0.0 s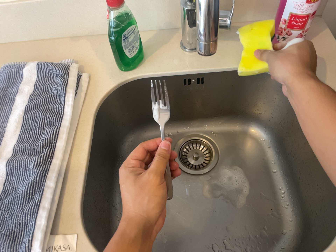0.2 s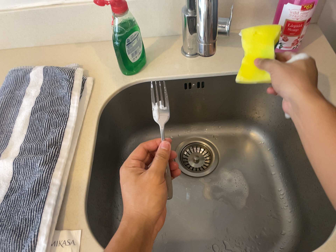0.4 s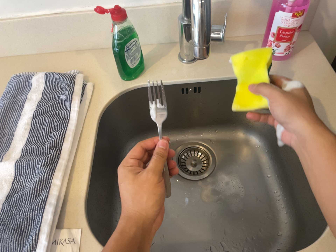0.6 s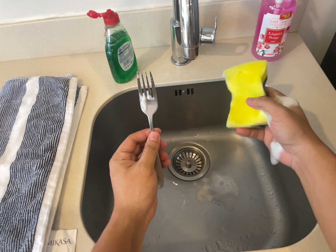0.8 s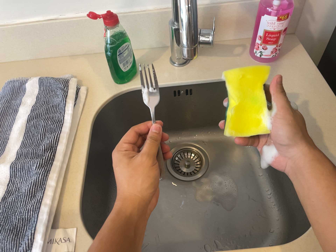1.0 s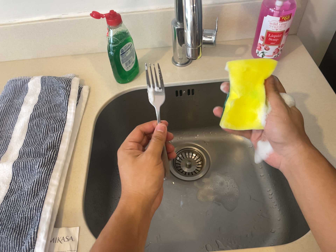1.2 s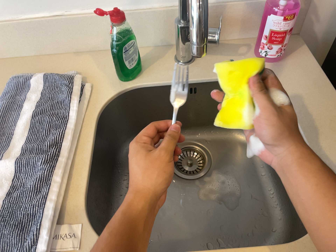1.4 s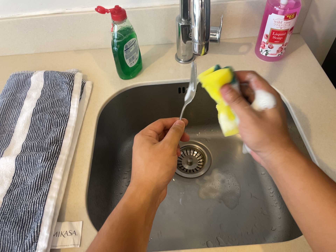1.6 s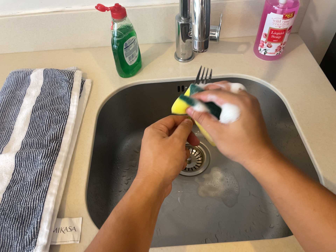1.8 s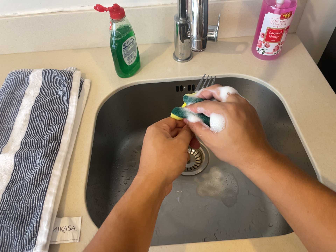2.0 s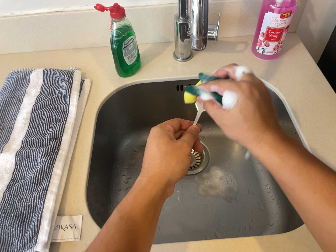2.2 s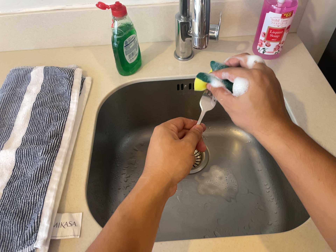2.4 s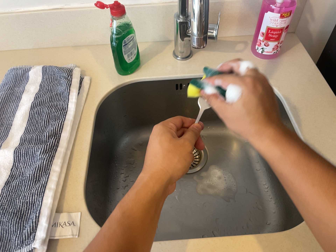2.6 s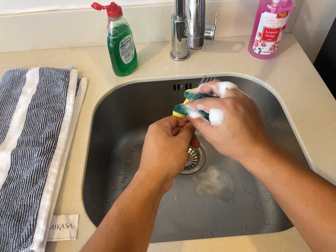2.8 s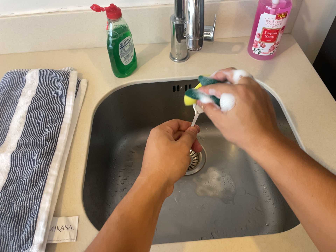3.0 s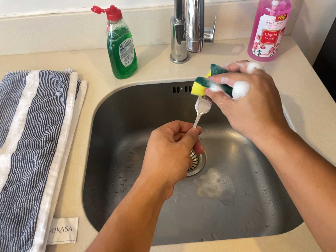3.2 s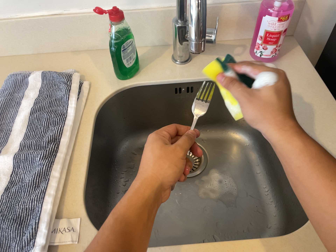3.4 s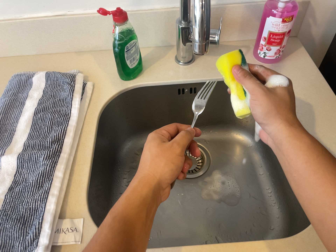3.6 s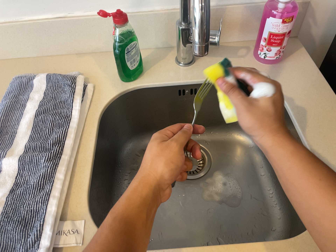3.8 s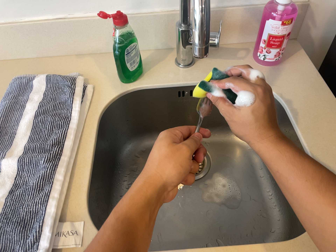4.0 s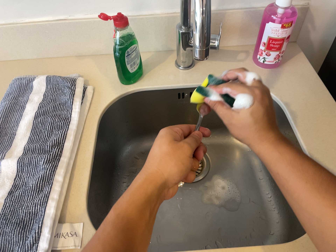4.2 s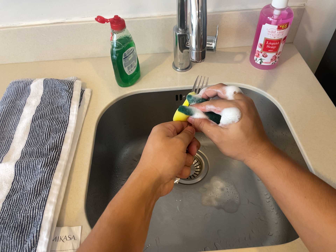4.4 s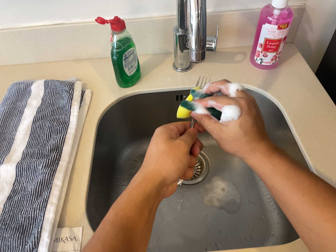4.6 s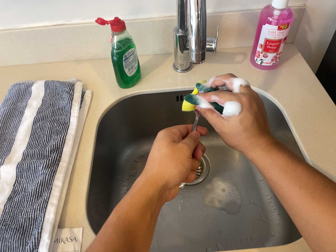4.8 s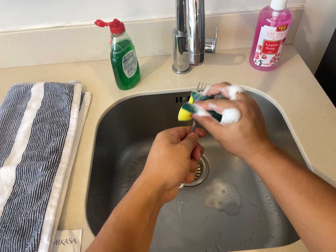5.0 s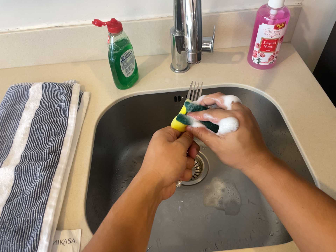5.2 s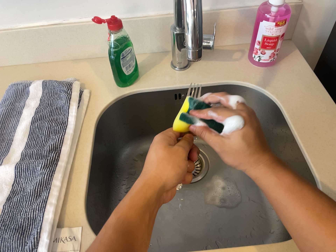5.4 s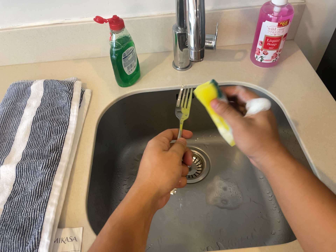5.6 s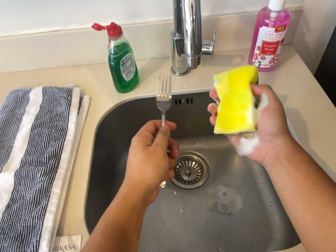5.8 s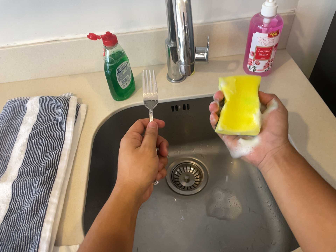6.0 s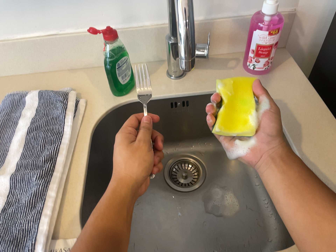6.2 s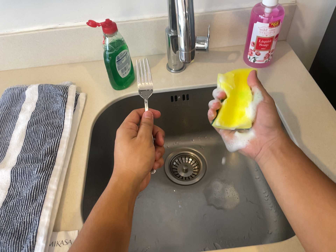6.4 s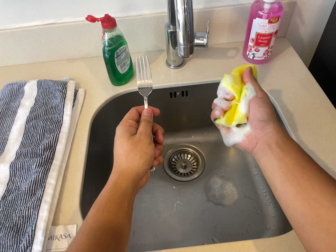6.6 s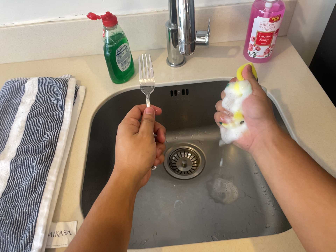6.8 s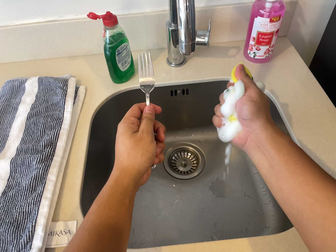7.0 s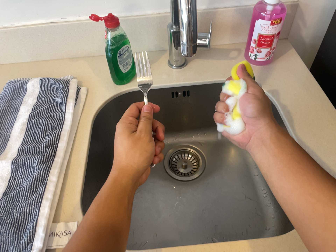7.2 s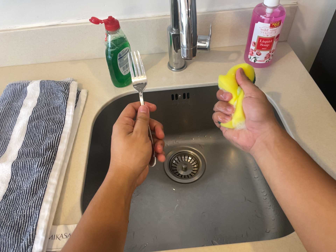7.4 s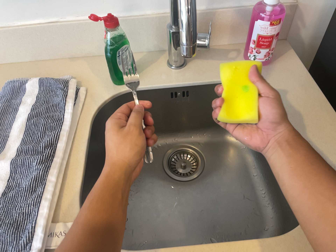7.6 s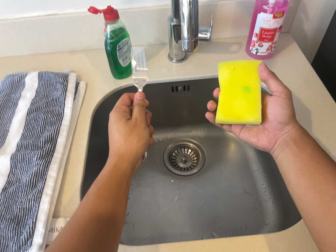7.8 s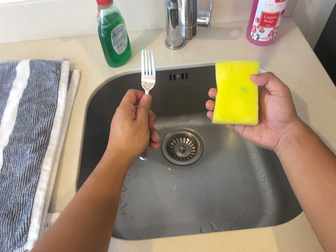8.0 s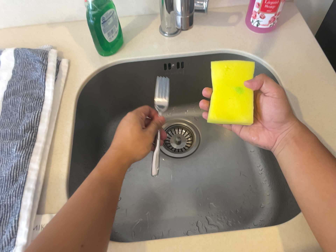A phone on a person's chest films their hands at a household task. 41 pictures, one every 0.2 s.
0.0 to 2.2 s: The camera travels backward and toward the bottom of its view, about 8 cm, so what stands in front gets smaller.
2.2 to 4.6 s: The camera keeps its place and its aim.
4.6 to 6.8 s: The camera shifts only a little, or ends up much as it began.
6.8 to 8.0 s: The camera's aim tips toward the bottom of its view by about 10 degrees, and the scene shifts upward.
The film runs backward here.
